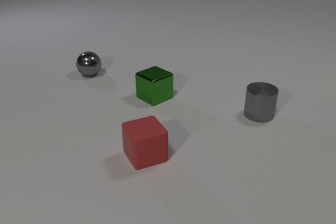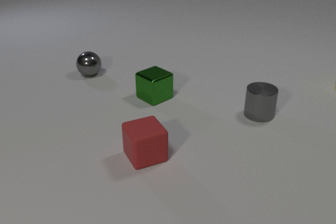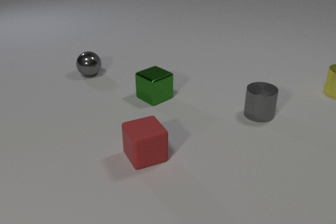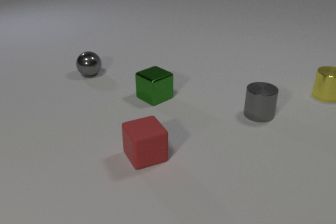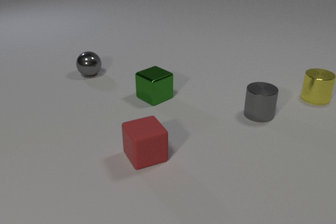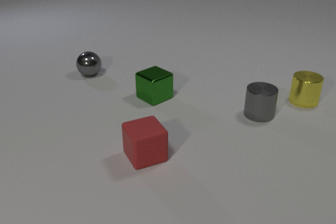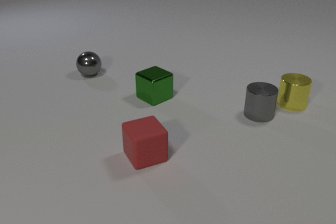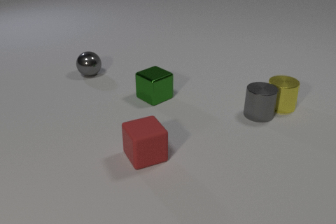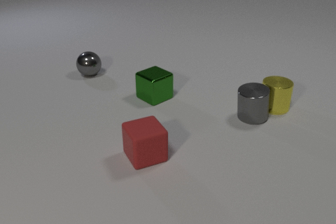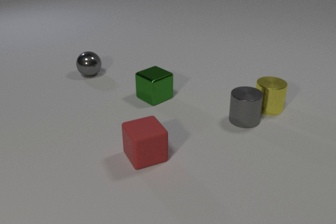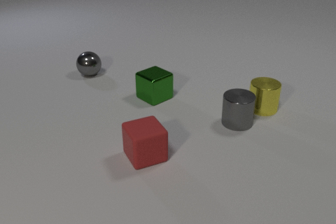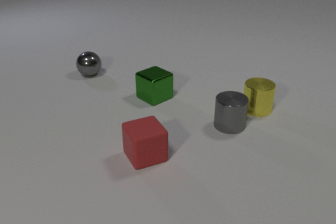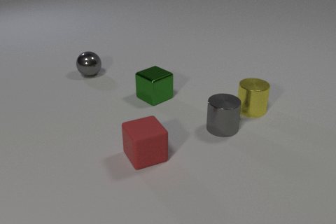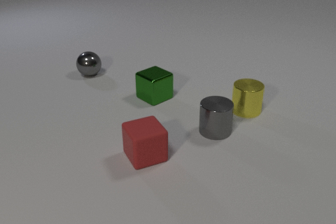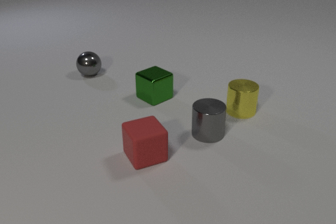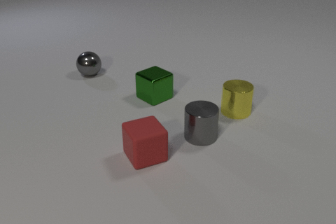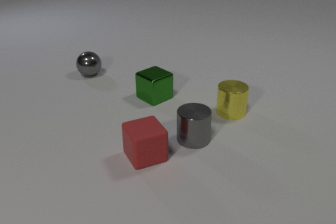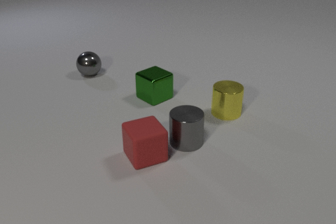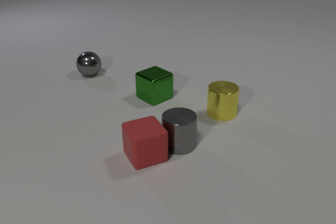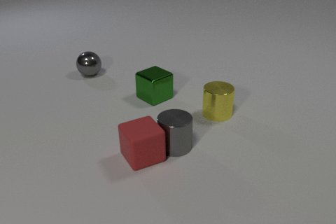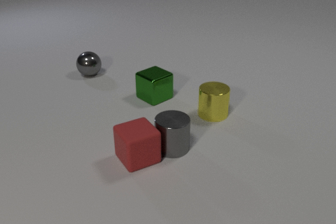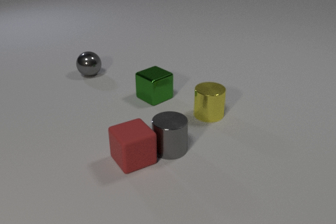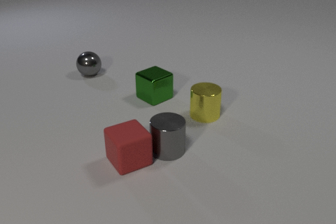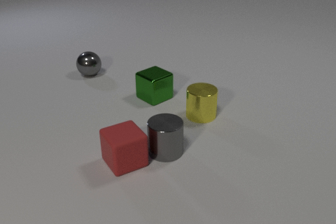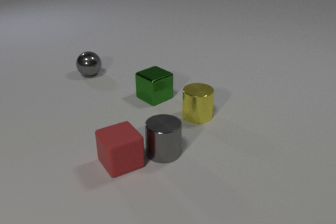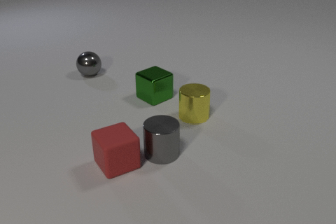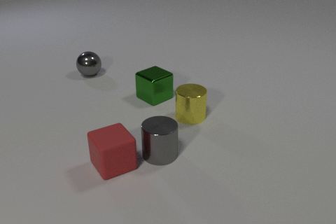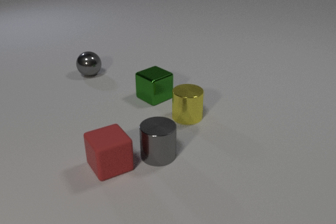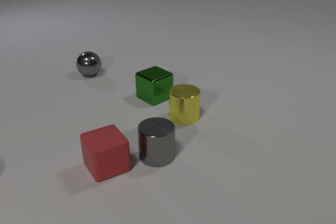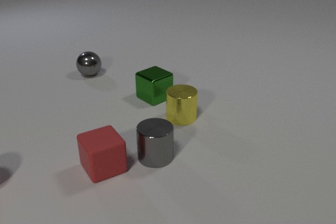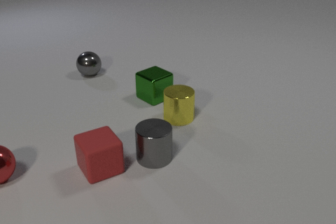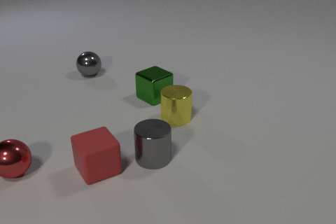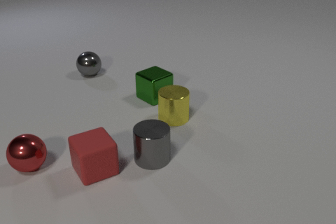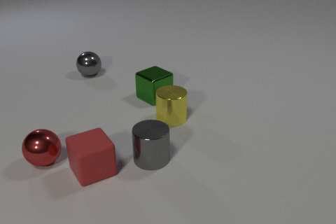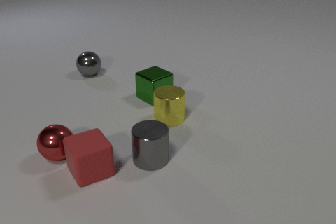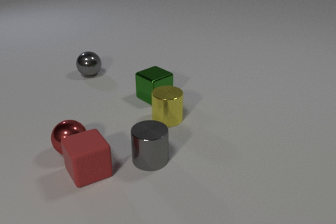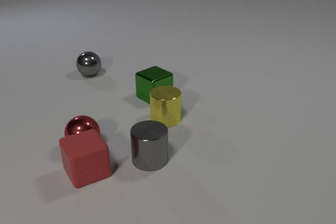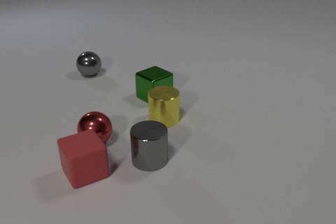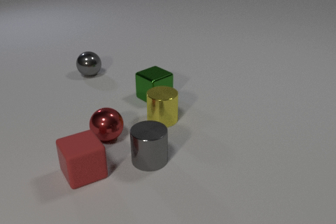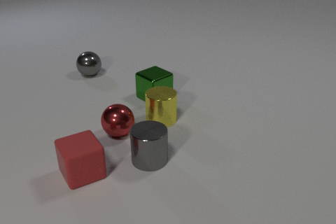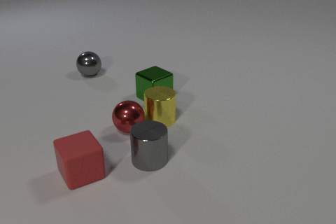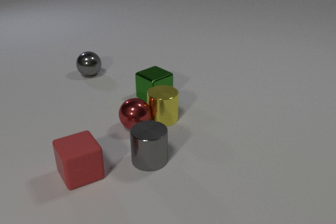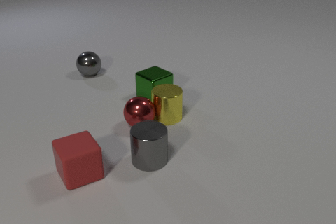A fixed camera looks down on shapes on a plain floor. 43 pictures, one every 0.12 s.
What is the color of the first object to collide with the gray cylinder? yellow.
How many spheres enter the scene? 1.
What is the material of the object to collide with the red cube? metal.
0.00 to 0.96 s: The yellow metal cylinder comes in at the right edge, slides to the left and toward the camera. The gray metal cylinder slides toward the camera and to the left. The yellow metal cylinder and the gray metal cylinder collide.
0.96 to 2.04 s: The yellow metal cylinder slides to the left and toward the camera. The gray metal cylinder slides to the left and toward the camera.
2.04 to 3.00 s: The yellow metal cylinder slides to the left. The gray metal cylinder slides to the left and toward the camera. The red rubber cube slides to the left. The gray metal cylinder and the red rubber cube collide.
3.00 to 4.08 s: The yellow metal cylinder slides to the left. The gray metal cylinder slides to the left and toward the camera. The red rubber cube slides to the left. The red metal sphere comes in at the left edge, rolls to the right.
4.08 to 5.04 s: The yellow metal cylinder moves, and ends about where it began. The red rubber cube slides to the left. The red metal sphere rolls to the right and away from the camera. The yellow metal cylinder and the red metal sphere collide.
